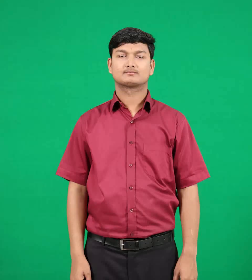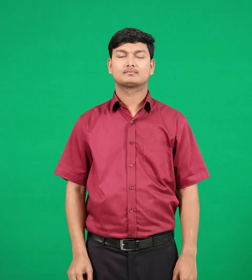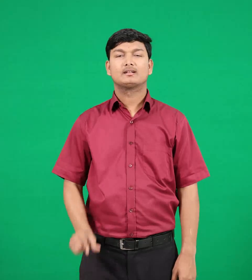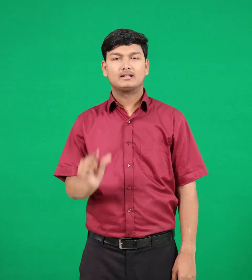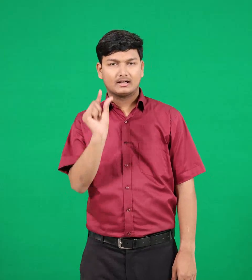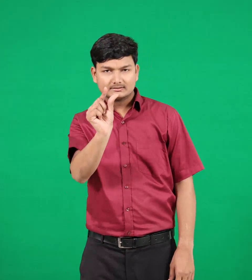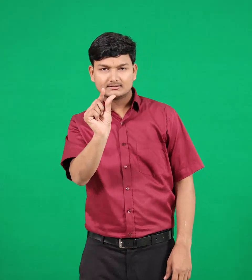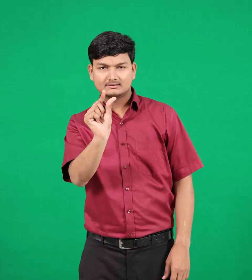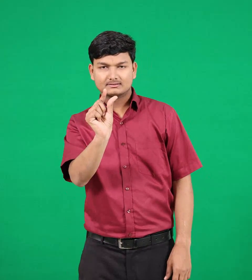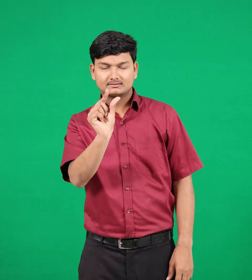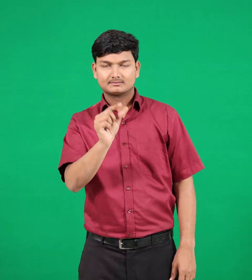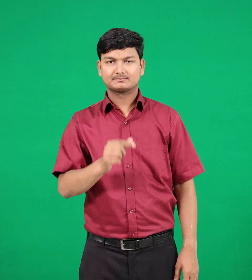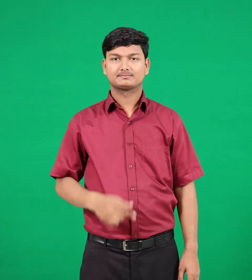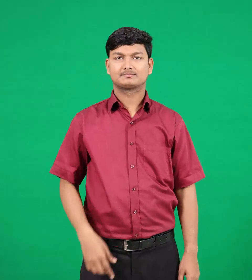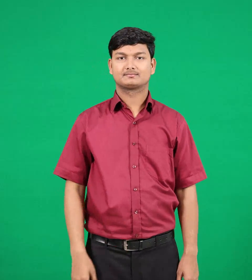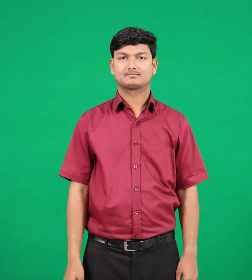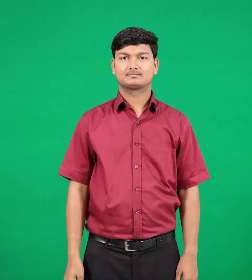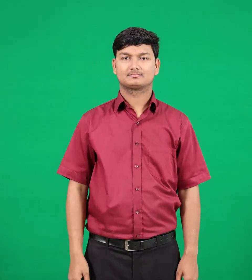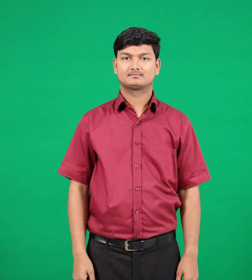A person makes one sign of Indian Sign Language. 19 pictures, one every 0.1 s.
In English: urgent
